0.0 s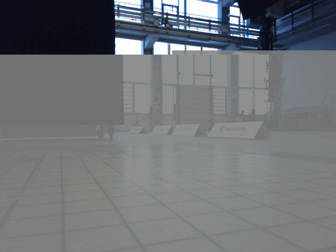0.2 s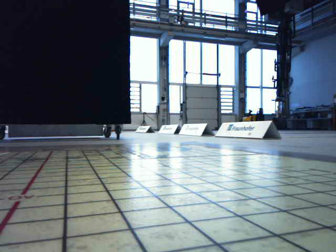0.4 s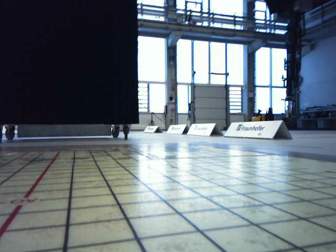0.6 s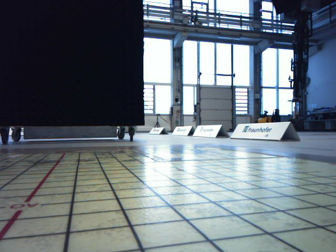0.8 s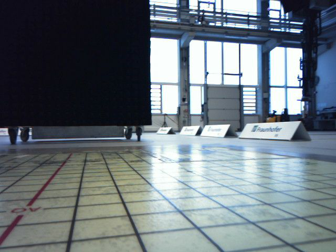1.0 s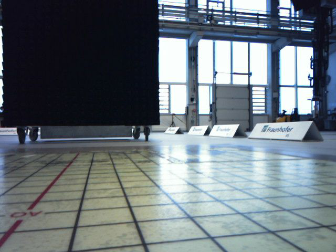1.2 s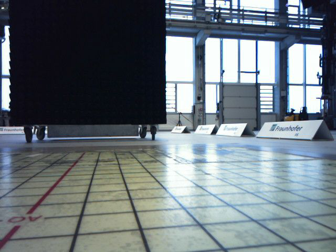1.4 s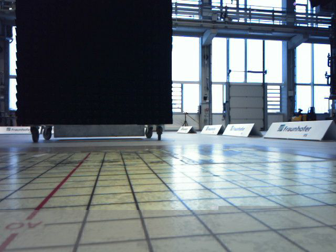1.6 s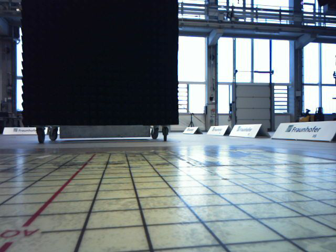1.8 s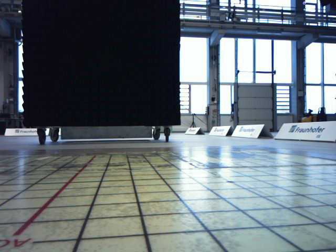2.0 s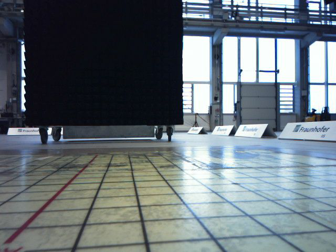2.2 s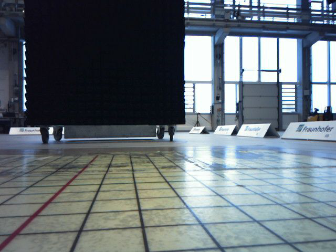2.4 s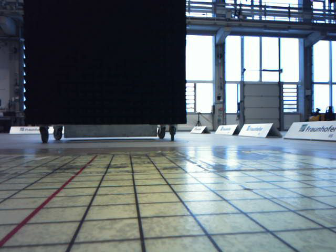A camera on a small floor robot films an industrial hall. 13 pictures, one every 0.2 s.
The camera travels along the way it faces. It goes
forward.
0.0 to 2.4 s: The scene slides to the right, as the camera pans about 10 degrees to its left. It travels forward, about 0.5 m, so what stands in front looms larger.
The film runs forward here.
